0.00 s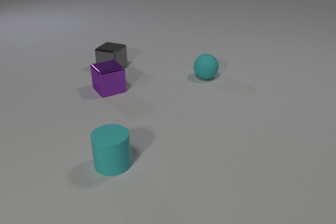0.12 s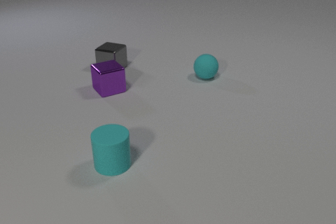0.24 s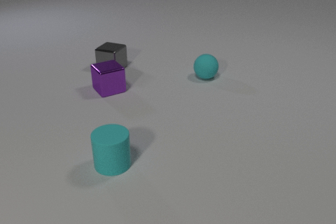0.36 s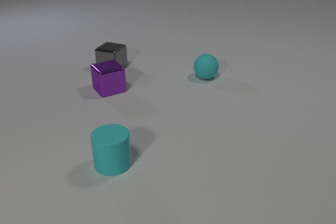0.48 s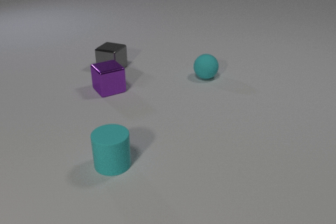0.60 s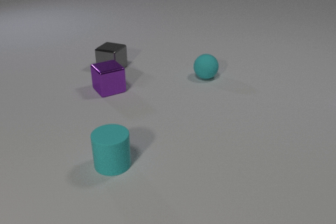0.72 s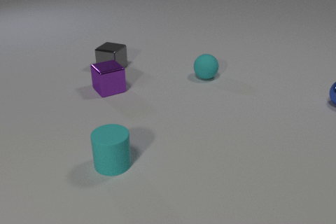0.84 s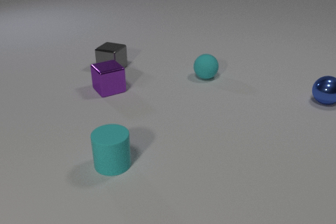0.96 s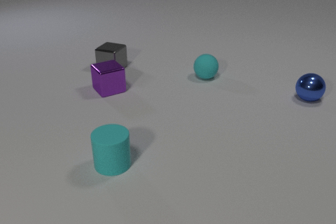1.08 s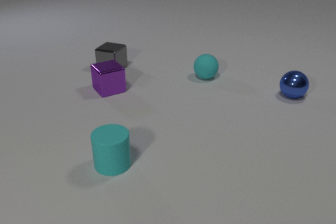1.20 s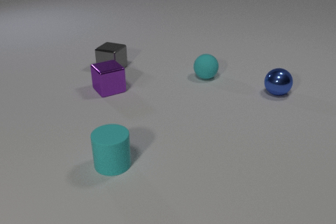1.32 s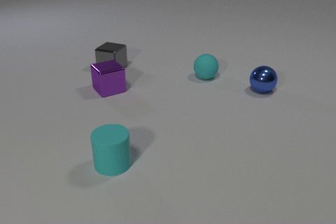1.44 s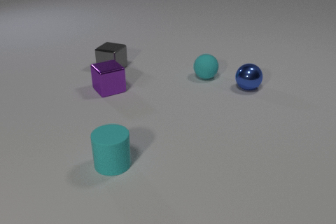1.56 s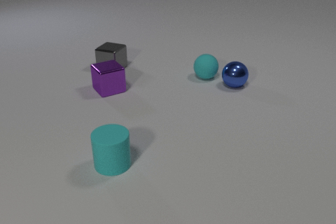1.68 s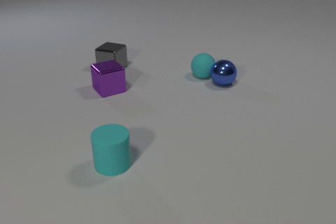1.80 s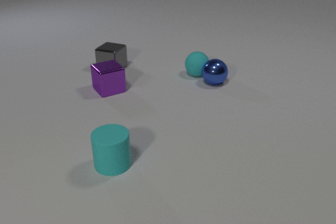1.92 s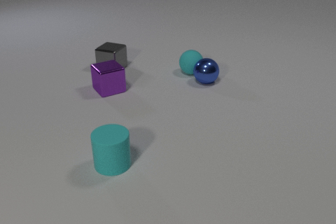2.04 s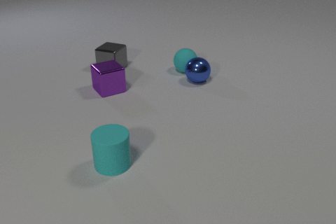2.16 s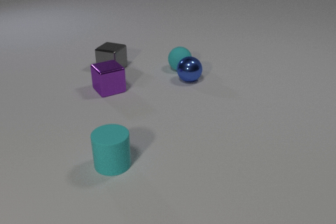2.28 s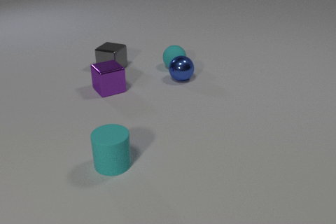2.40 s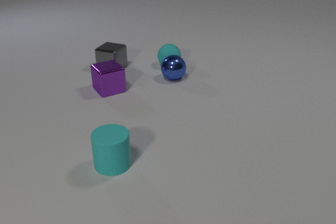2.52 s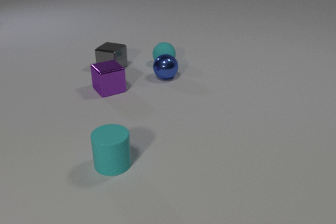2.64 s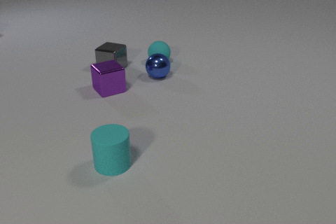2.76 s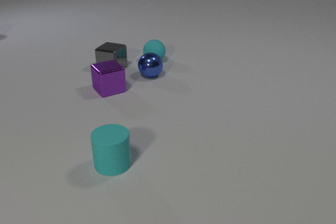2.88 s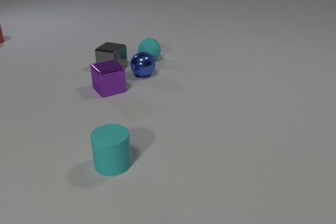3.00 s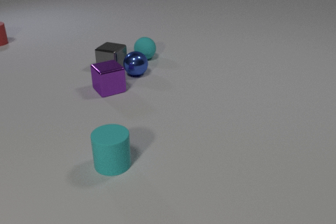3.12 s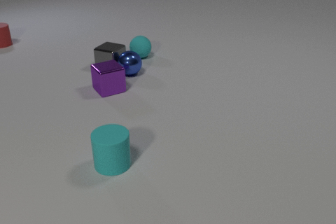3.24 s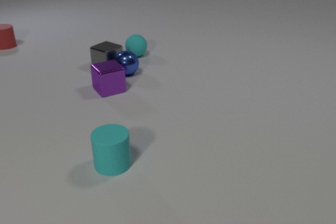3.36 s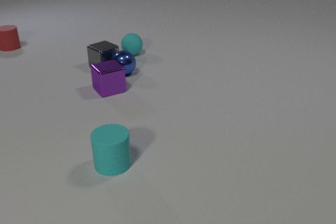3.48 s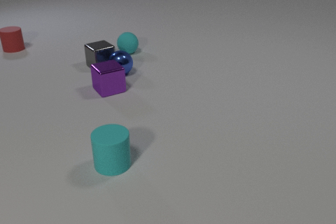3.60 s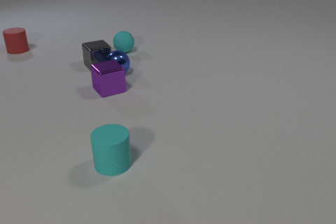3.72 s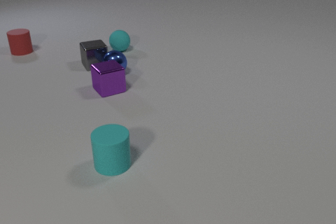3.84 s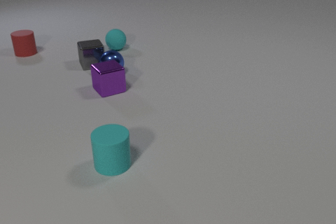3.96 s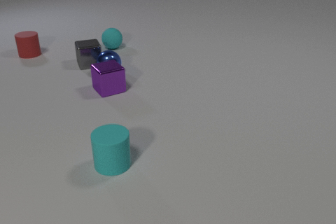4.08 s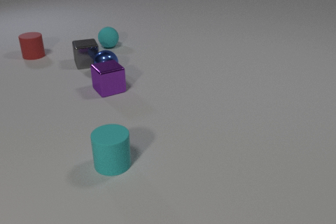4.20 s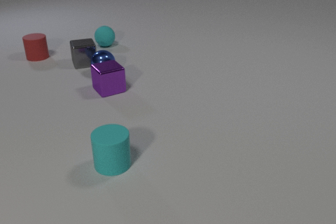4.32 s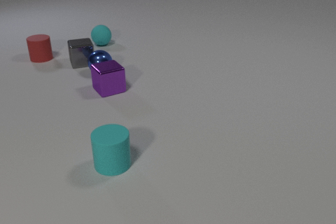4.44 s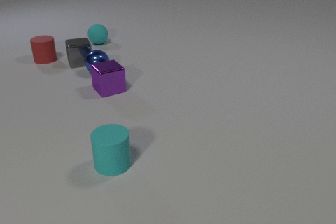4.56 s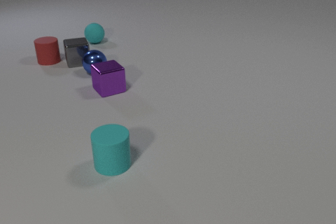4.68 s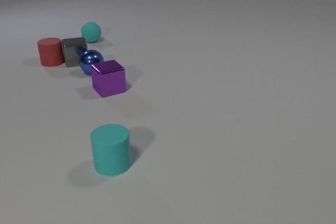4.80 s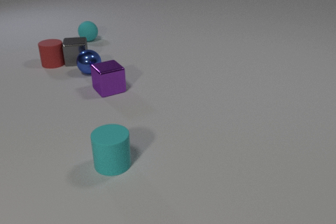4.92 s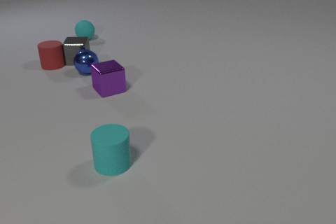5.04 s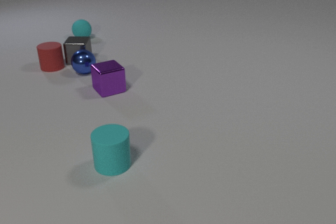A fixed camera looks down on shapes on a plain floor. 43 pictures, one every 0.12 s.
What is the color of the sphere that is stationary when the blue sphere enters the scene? cyan.
How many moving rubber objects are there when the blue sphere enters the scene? 0.
What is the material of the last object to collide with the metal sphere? metal.
0.00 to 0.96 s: The blue metal sphere comes in at the right edge, rolls to the left.
0.96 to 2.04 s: The blue metal sphere rolls to the left. The cyan rubber sphere rolls to the left and away from the camera. The blue metal sphere and the cyan rubber sphere collide.
2.04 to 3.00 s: The blue metal sphere rolls to the left. The cyan rubber sphere rolls to the left and away from the camera. The red rubber cylinder comes in at the left edge, slides toward the camera and to the right.
3.00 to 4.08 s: The blue metal sphere rolls to the left. The cyan rubber sphere rolls away from the camera and to the left. The gray metal cube slides to the left and away from the camera, spins clockwise seen from above by about 45 degrees, its near face sliding to the left. The red rubber cylinder slides toward the camera and to the right. The blue metal sphere and the gray metal cube collide.
4.08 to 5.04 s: The blue metal sphere rolls to the left. The cyan rubber sphere rolls away from the camera and to the left. The gray metal cube slides away from the camera and to the left, spins clockwise seen from above by about 15 degrees, its near face sliding to the left. The red rubber cylinder slides toward the camera and to the right. The gray metal cube and the red rubber cylinder collide.
